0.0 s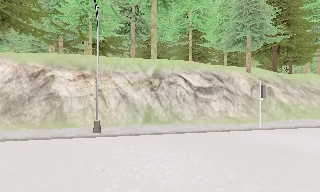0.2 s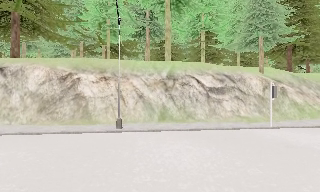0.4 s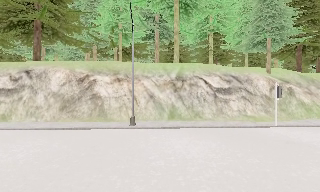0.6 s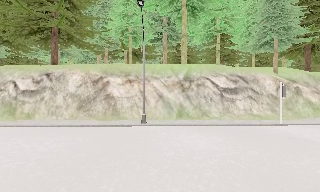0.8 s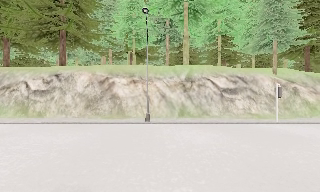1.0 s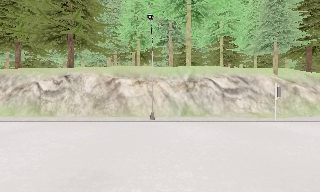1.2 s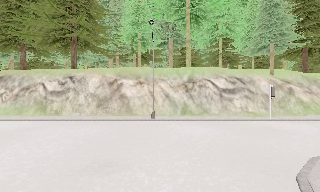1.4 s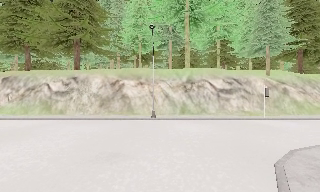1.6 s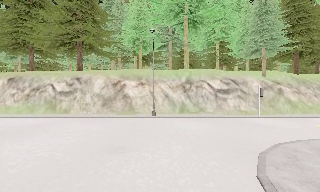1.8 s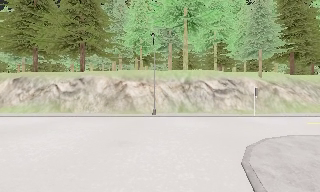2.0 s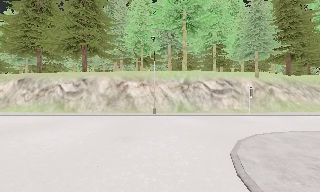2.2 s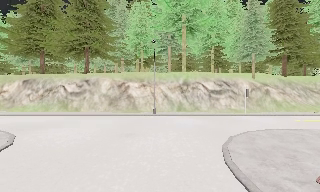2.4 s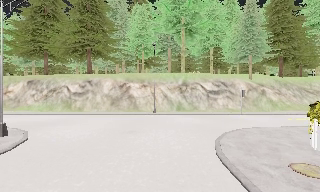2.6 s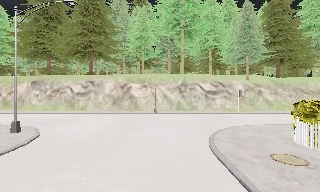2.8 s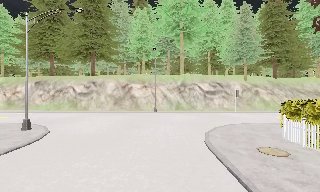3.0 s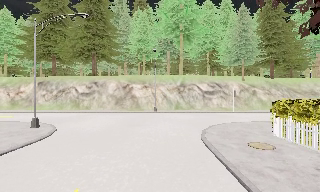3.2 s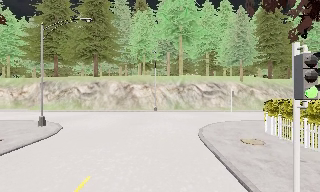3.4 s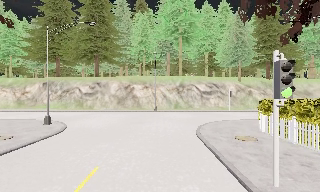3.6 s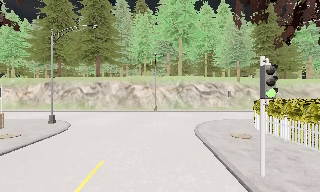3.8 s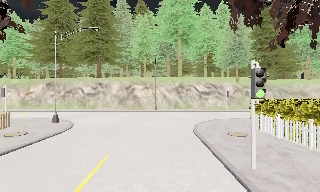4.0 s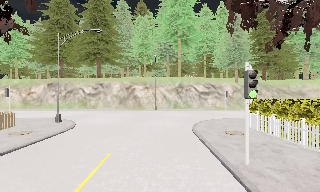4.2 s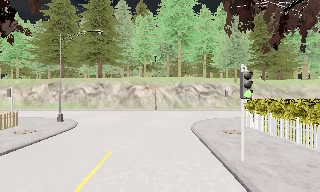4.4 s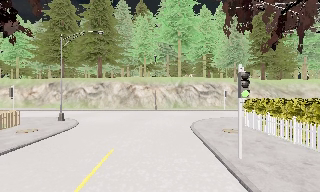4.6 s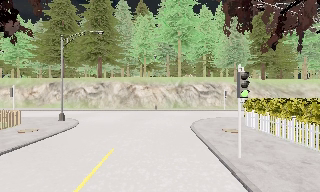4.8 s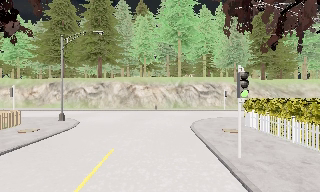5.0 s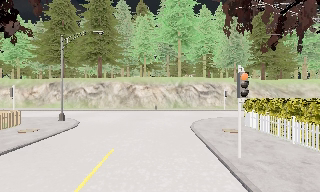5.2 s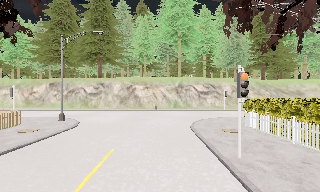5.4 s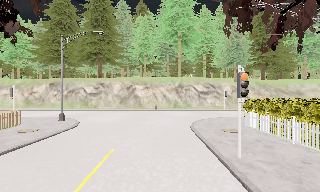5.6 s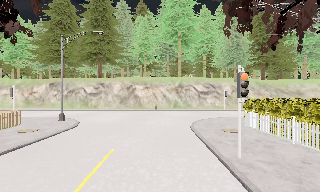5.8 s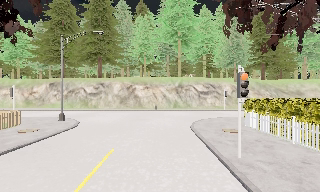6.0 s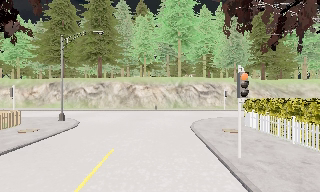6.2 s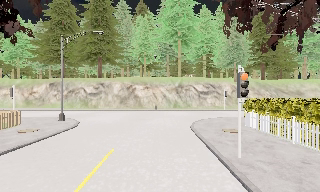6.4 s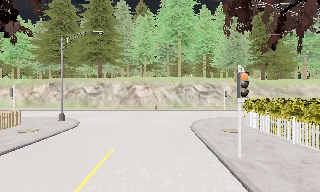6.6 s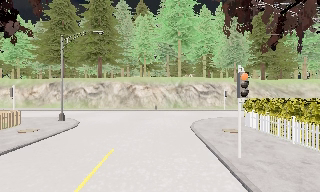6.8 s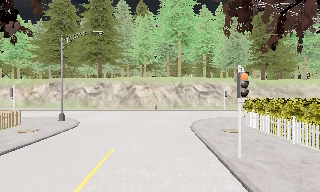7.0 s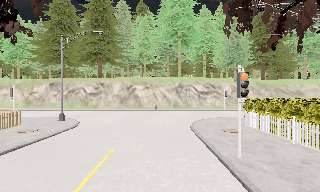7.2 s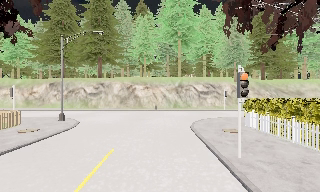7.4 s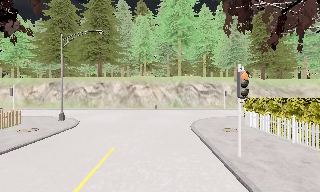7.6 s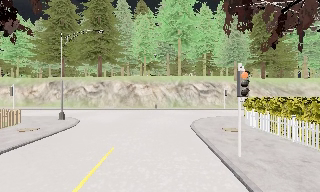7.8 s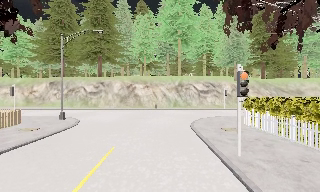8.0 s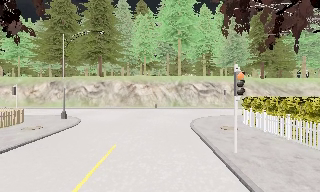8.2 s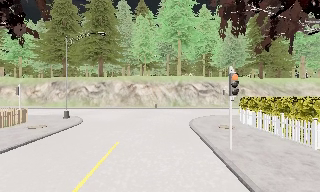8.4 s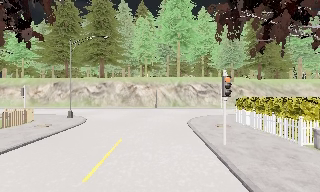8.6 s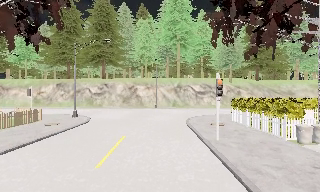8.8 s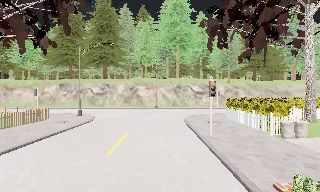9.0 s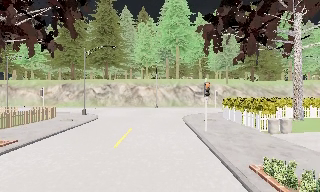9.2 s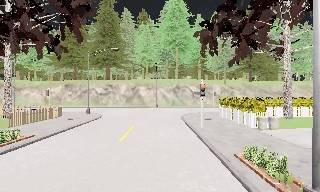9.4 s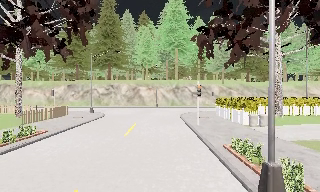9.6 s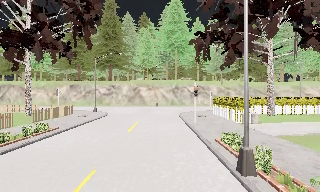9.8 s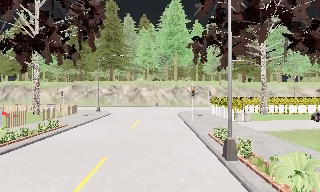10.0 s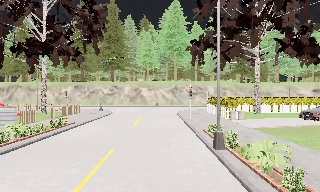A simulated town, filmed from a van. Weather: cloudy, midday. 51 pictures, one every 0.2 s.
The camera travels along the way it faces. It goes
backward.
0.0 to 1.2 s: The camera pans to its left, which is counterclockwise from overhead, by about 10 degrees. It travels backward, about 5 m, so what stands in front gets smaller.
1.2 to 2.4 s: The camera travels backward, about 5 m, so what stands in front gets smaller.
2.4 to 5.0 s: The camera travels backward, about 5 m, so what stands in front gets smaller. It loses speed.
5.0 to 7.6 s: The camera keeps its place and its aim.
7.6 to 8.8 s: The camera travels backward, about 3 m, so what stands in front gets smaller. It gains speed.
8.8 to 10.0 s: The camera travels backward, about 6 m, so what stands in front gets smaller.
The film runs backward here.
